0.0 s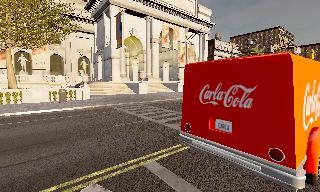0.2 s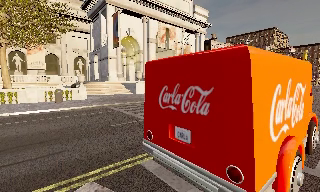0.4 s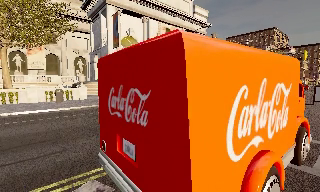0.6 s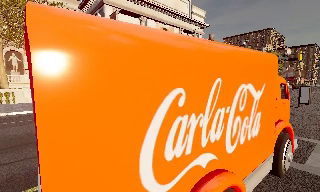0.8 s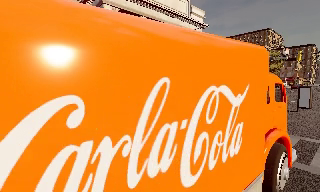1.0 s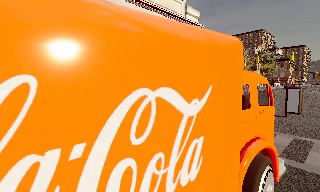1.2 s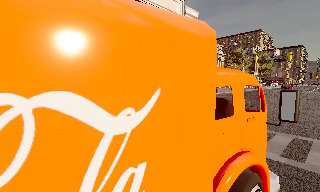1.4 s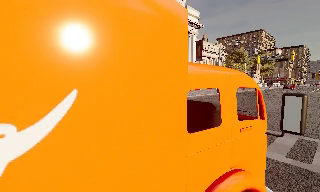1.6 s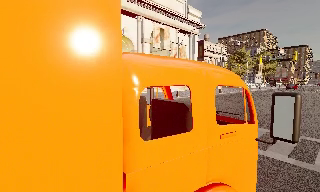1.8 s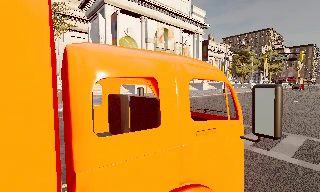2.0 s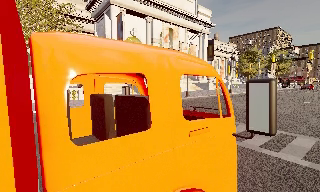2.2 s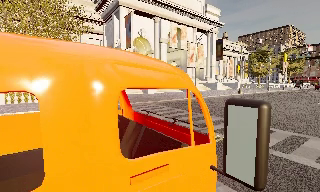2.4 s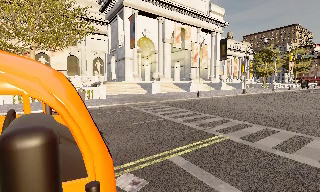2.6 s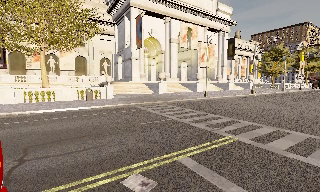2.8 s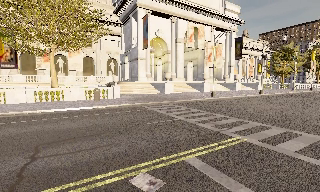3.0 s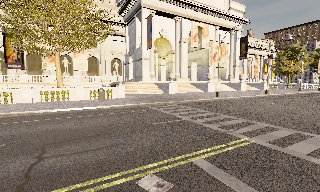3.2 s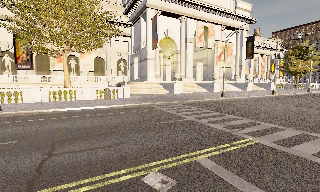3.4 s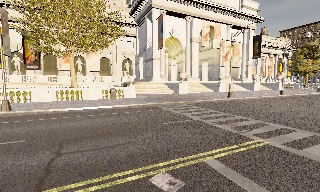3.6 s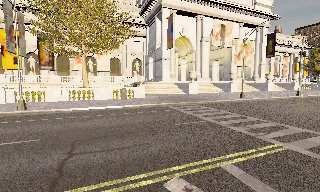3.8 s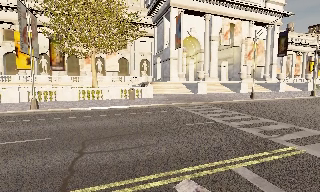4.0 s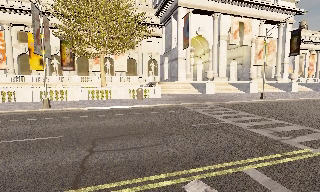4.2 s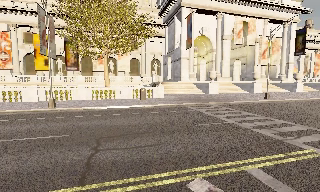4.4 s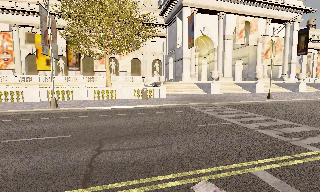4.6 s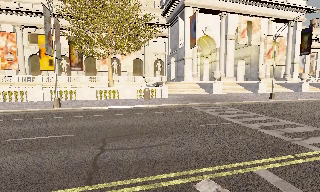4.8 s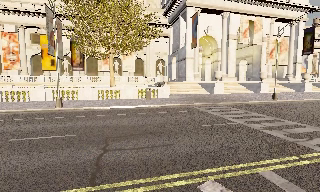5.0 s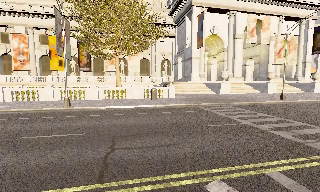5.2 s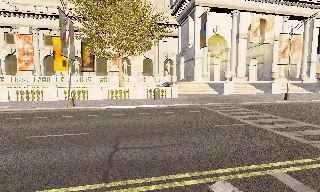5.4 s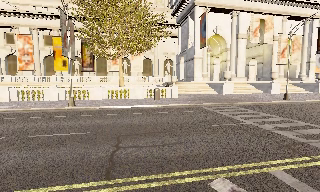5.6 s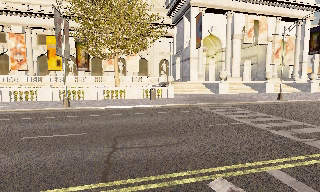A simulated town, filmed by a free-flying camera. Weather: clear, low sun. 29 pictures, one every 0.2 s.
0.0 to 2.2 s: The camera shifts only a little, or ends up much as it began.
2.2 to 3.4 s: The camera swings to its left by about 10 degrees, and the scene slides to the right.
3.4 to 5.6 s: The scene slides to the right, as the camera pans about 10 degrees to its left. It travels to its left, about 0.5 m, so close, fixed things drift to the right.
The film runs backward here.
